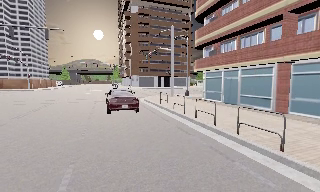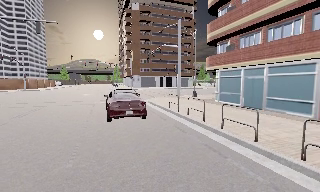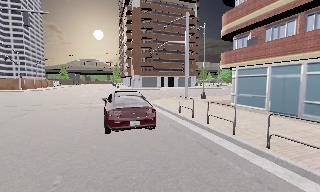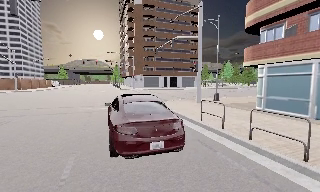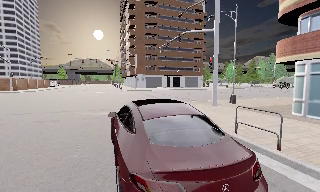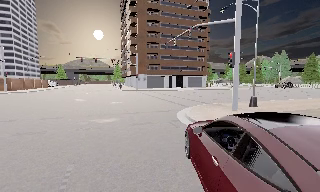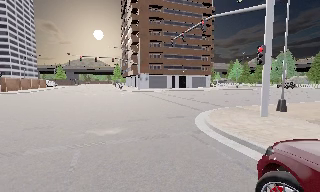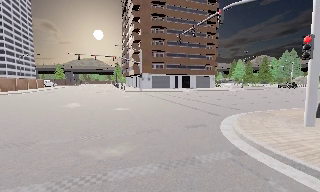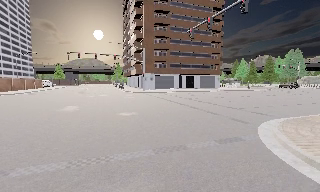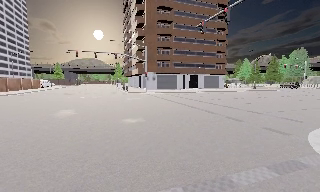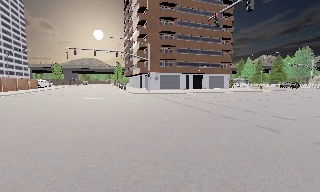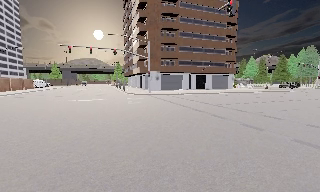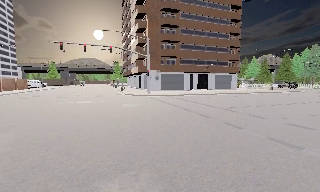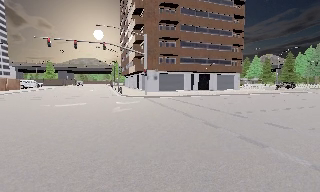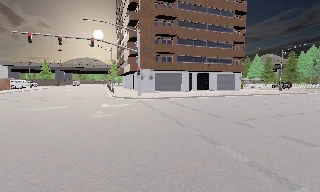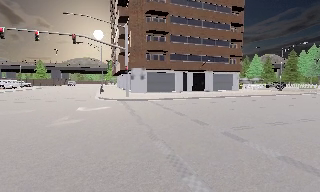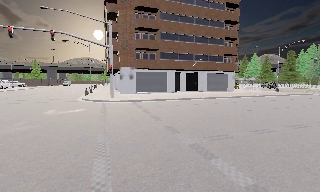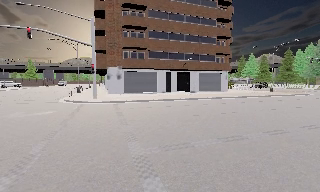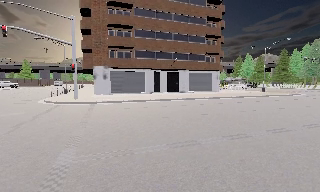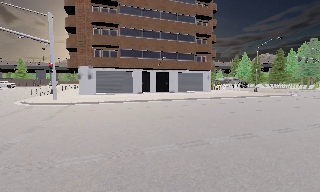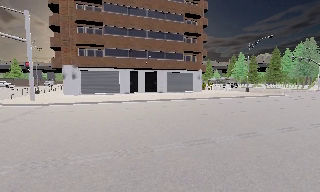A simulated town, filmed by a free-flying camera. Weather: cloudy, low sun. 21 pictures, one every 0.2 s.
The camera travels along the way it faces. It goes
forward.
0.0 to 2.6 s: The camera travels forward, about 25 m, so what stands in front looms larger.
2.6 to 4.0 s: The camera travels to its right and forward, about 12 m, so close, fixed things drift to the left.
The film runs forward here.
